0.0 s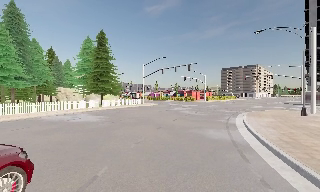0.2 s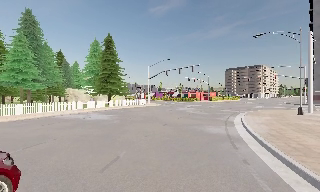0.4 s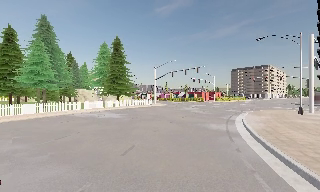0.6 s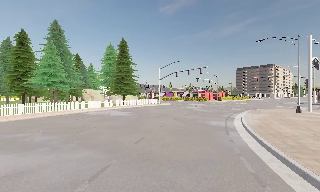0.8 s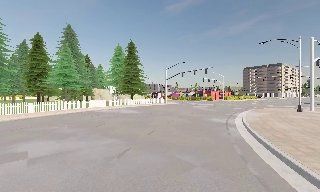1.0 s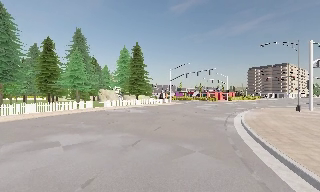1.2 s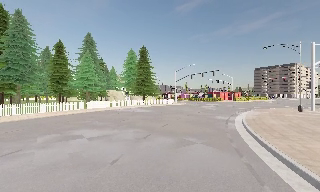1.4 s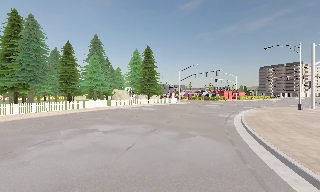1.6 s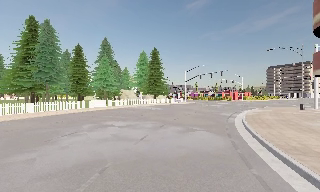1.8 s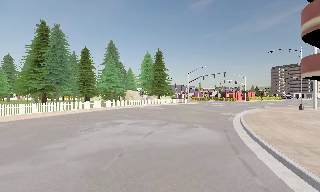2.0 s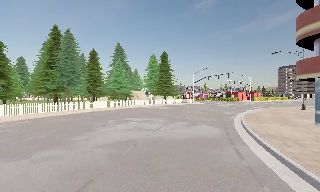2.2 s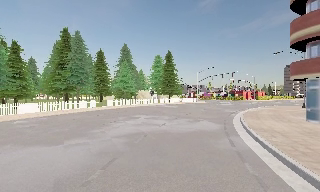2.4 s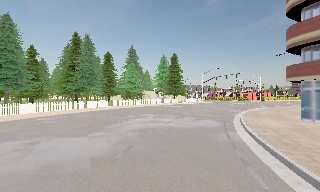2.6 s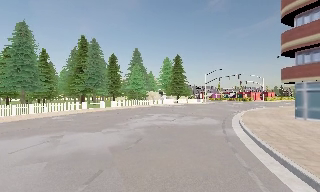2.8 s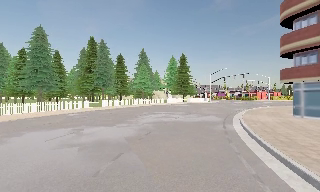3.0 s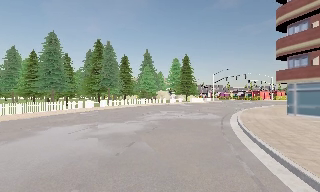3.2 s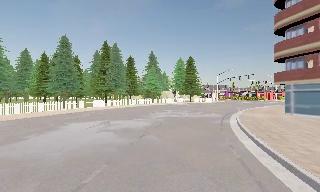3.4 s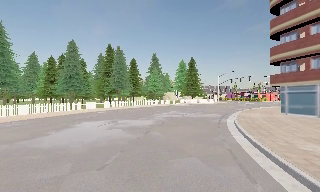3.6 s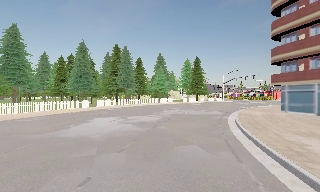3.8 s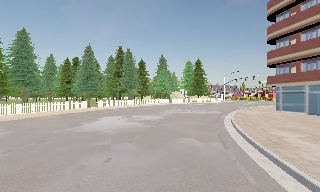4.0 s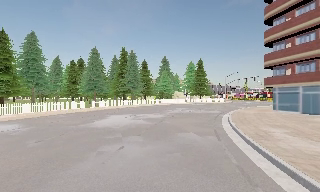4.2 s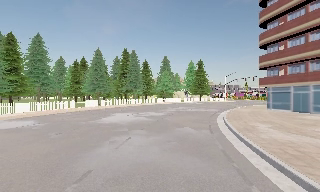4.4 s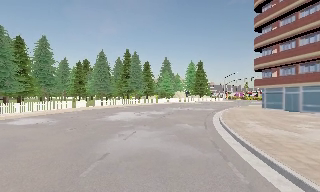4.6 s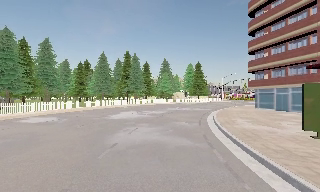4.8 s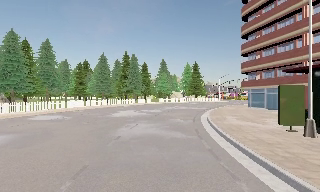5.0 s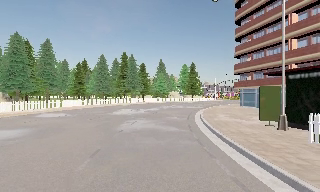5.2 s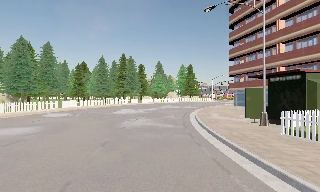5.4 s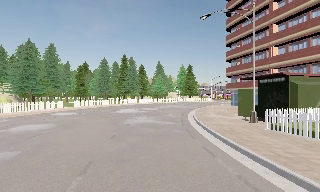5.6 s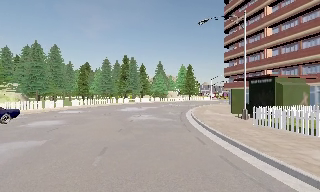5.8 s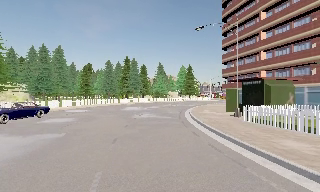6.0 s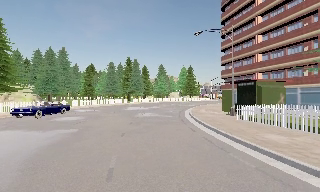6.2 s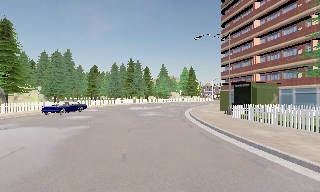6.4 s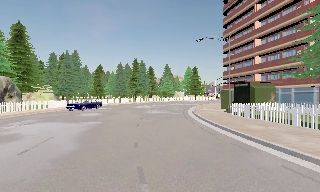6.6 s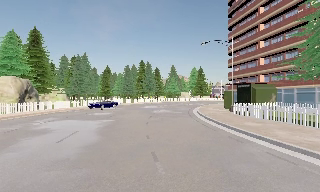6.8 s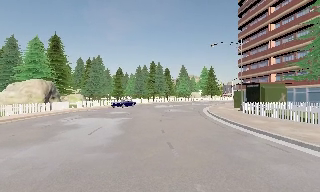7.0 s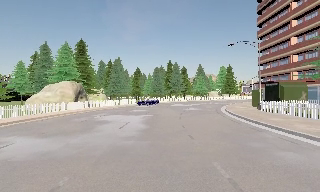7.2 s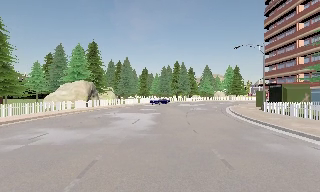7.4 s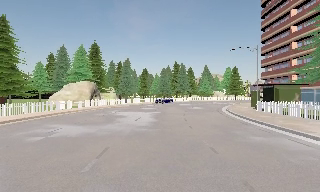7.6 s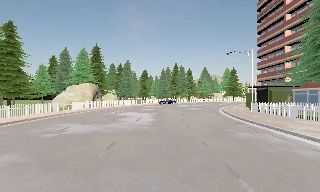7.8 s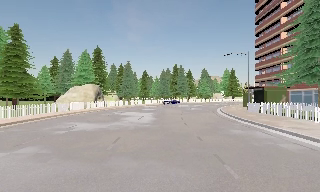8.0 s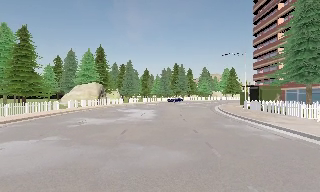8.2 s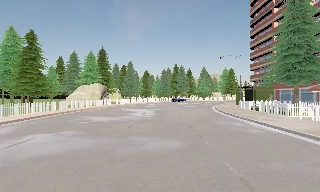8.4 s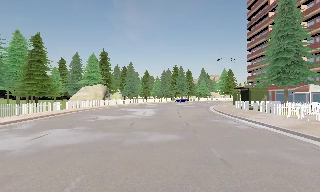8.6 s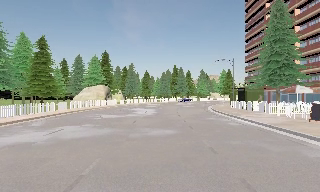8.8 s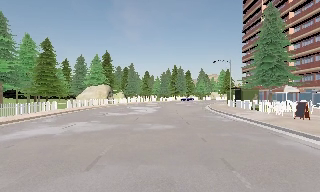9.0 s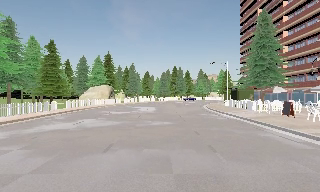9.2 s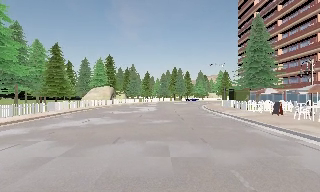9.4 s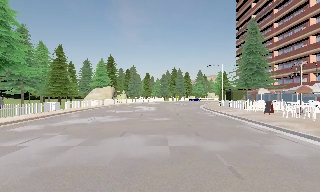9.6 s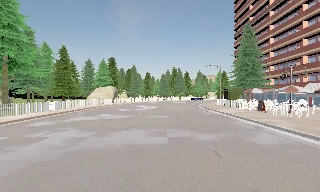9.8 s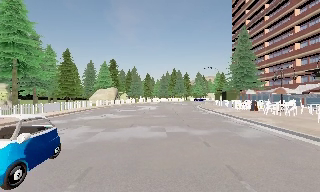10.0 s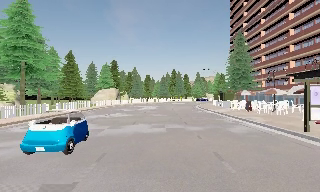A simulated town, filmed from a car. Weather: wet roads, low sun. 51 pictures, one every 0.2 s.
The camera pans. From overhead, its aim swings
counterclockwise.
The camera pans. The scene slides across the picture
to the right.
0.0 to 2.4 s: The camera pans to its left, which is counterclockwise from overhead, by about 20 degrees. It travels backward, about 13 m, so what stands in front gets smaller.
2.4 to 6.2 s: The camera travels backward, about 20 m, so what stands in front gets smaller.
6.2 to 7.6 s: The camera swings to its left by about 15 degrees, and the scene slides to the right. It travels backward, about 8 m, so what stands in front gets smaller.
7.6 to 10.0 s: The camera travels backward, about 13 m, so what stands in front gets smaller.
The film runs backward here.
